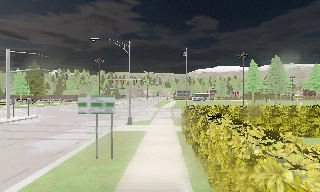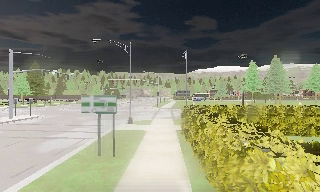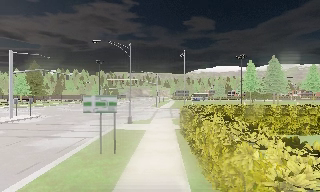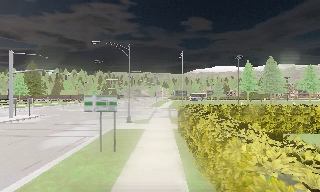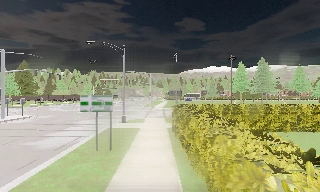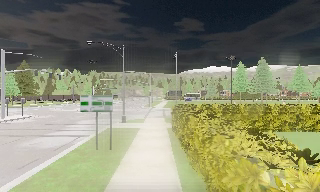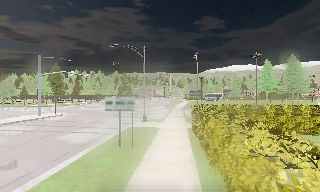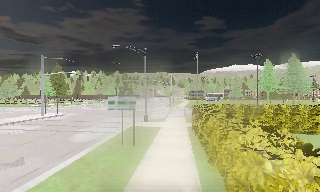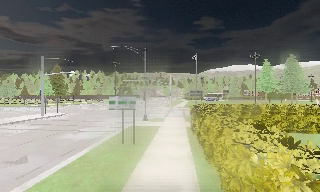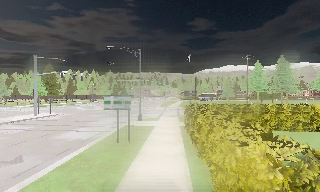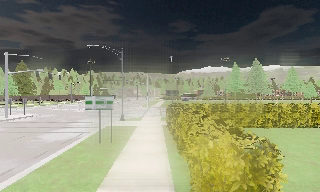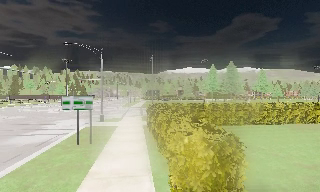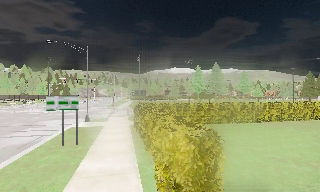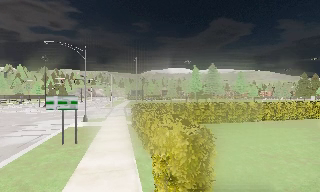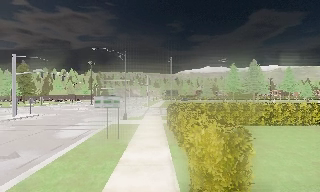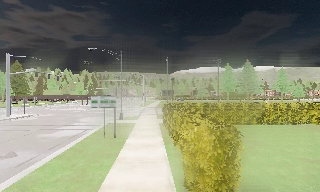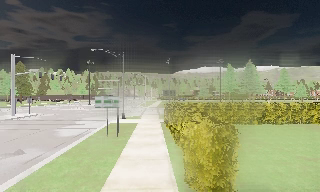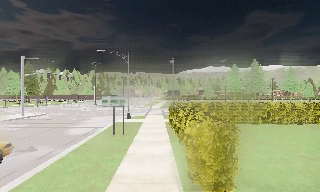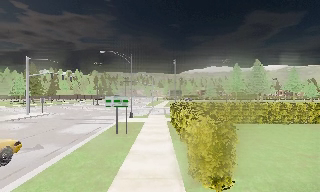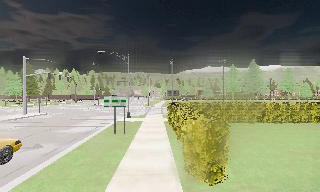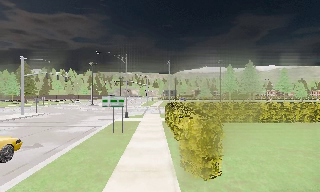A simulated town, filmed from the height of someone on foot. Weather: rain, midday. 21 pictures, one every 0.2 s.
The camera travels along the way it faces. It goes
backward.
0.0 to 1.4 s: The camera travels backward, about 1.5 m, so what stands in front gets smaller.
1.4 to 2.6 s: The camera pans to its right, which is clockwise from overhead, by about 20 degrees. It travels backward, about 1.5 m, so what stands in front gets smaller.
2.6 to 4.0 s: The camera pans to its left, which is counterclockwise from overhead, by about 10 degrees. It travels backward, about 2 m, so what stands in front gets smaller.
The film runs backward here.
